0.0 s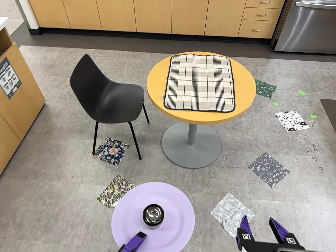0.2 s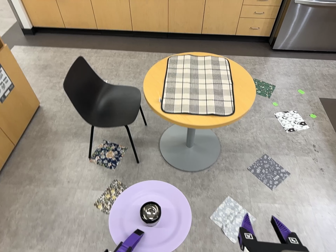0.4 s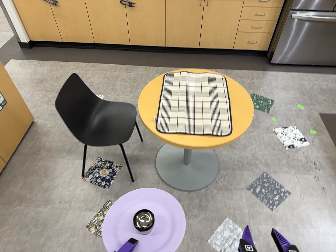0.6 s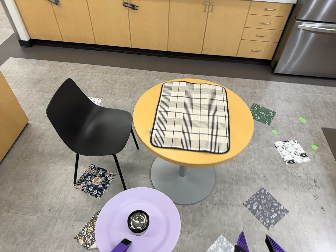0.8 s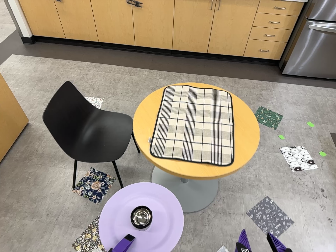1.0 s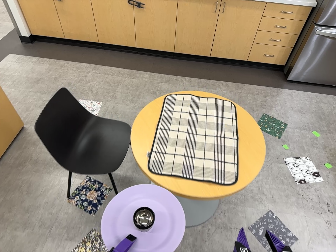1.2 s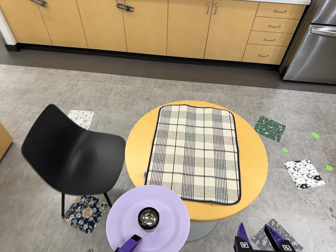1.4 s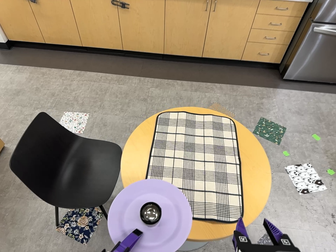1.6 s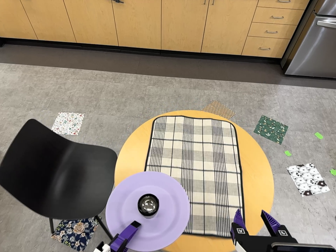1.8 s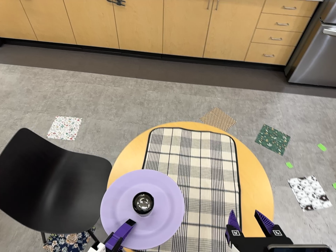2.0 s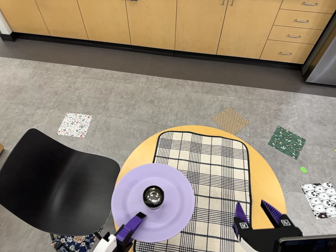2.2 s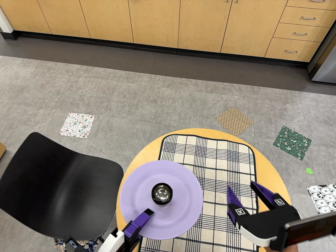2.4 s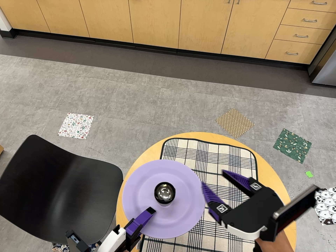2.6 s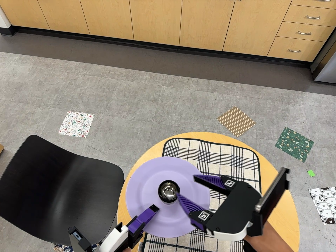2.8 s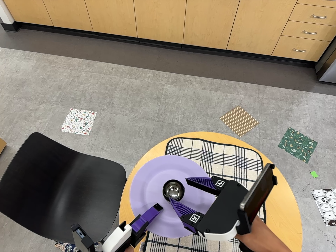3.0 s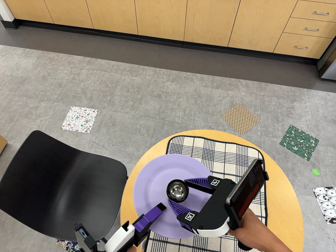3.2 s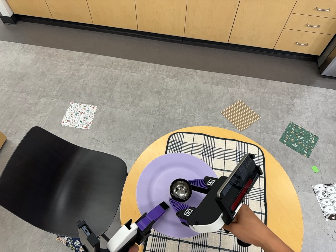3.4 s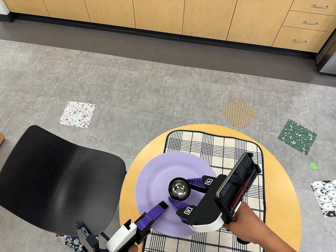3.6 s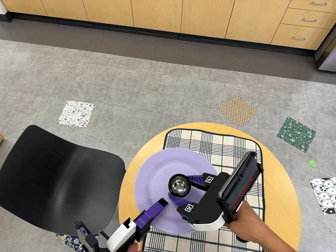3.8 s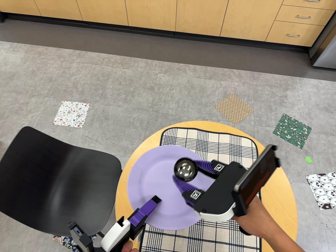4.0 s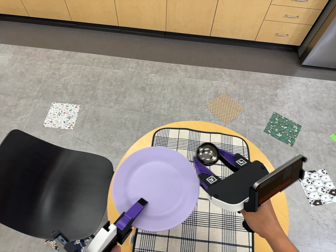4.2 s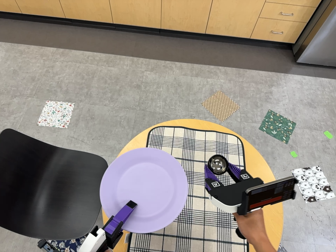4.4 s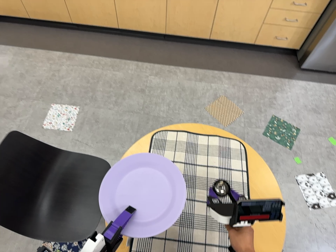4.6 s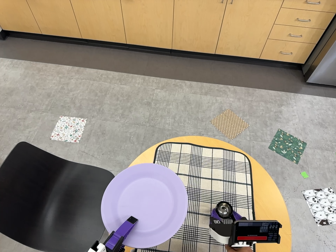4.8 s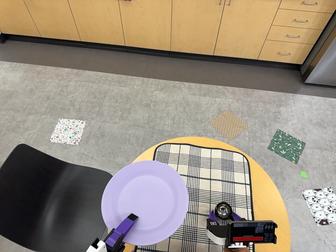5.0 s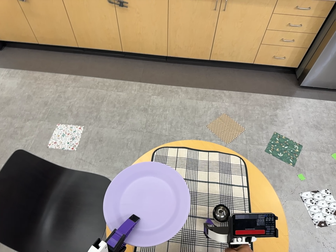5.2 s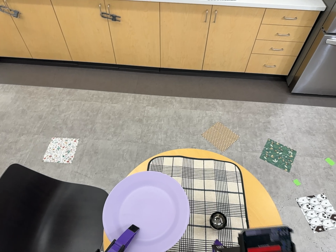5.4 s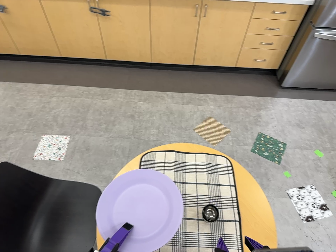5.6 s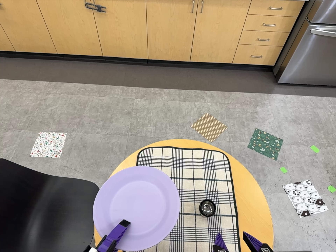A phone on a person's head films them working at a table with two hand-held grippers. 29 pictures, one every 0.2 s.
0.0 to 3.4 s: The camera travels toward the top of its view and forward, about 110 cm, so close, fixed things drift downward. Its aim tips toward the bottom of its view by about 10 degrees.
3.4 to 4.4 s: The camera shifts only a little, or ends up much as it began.
4.4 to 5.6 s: The camera travels backward, about 6 cm, so what stands in front gets smaller.
The film runs forward here.
